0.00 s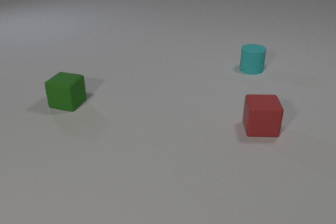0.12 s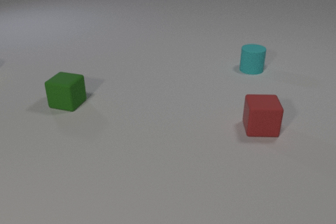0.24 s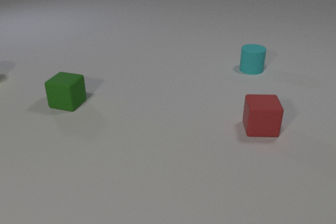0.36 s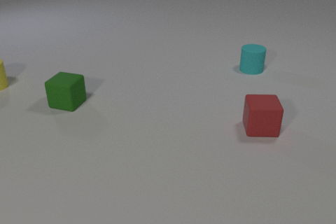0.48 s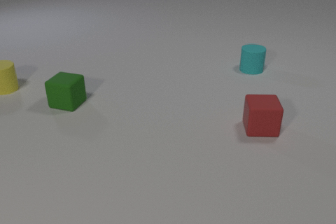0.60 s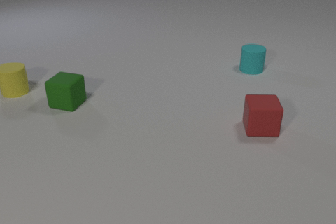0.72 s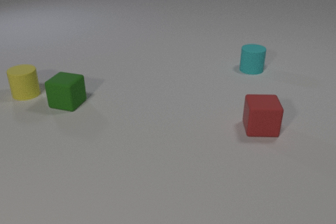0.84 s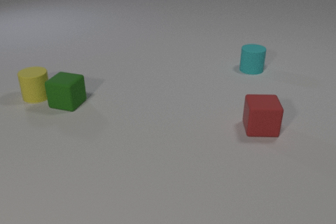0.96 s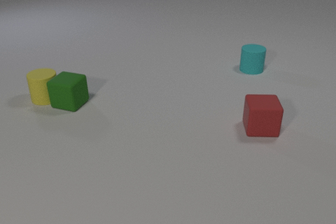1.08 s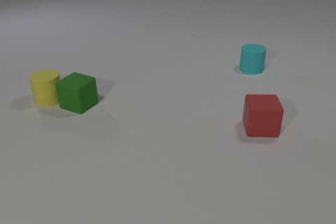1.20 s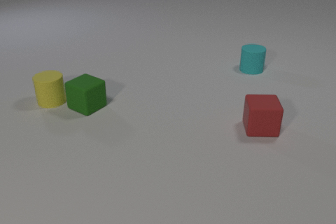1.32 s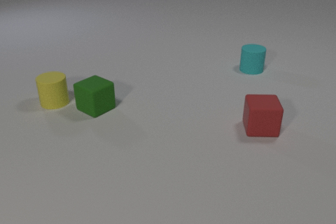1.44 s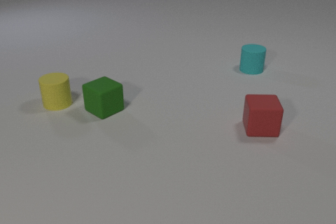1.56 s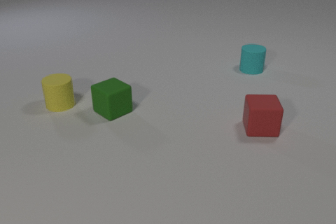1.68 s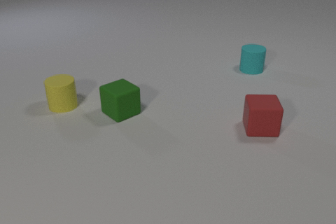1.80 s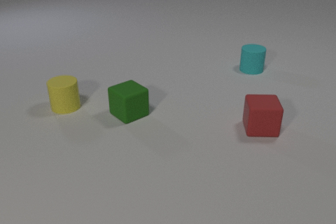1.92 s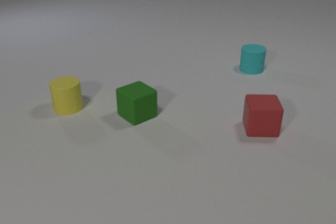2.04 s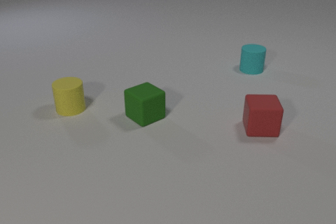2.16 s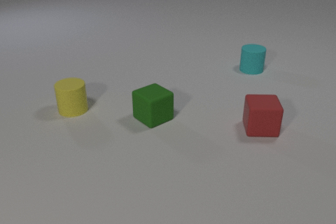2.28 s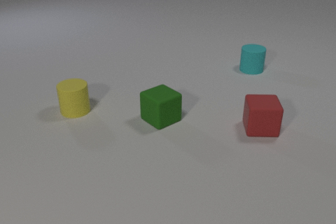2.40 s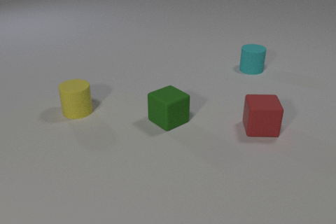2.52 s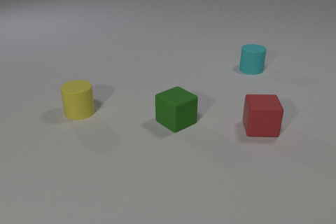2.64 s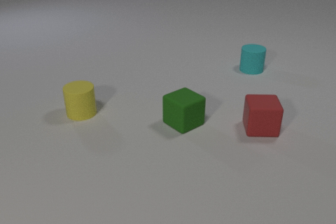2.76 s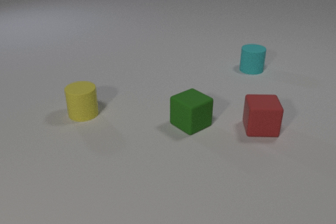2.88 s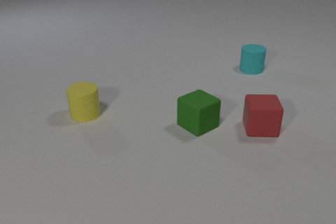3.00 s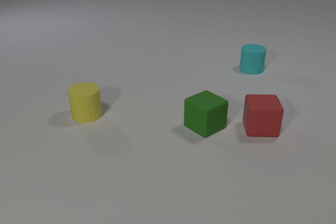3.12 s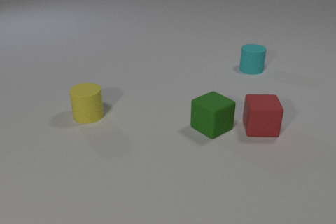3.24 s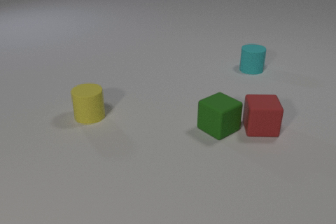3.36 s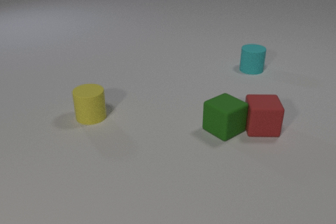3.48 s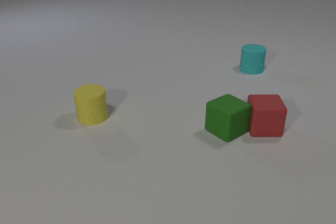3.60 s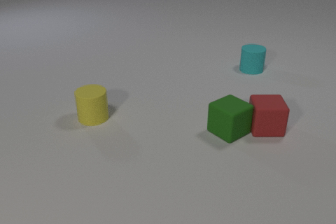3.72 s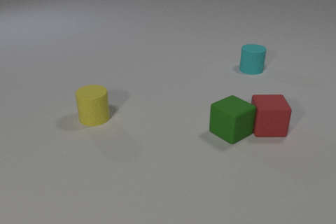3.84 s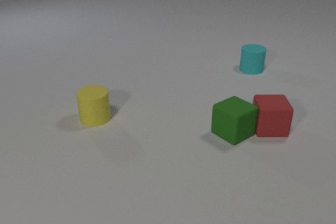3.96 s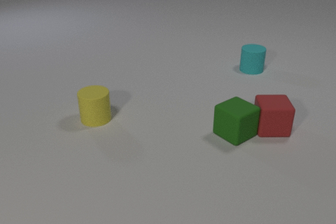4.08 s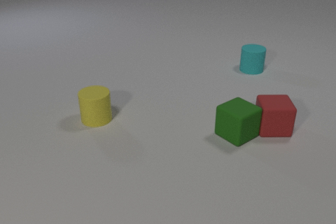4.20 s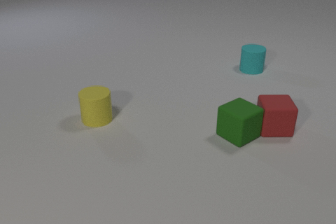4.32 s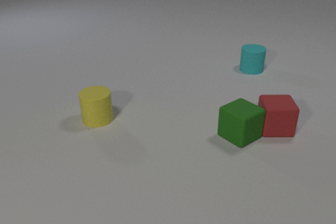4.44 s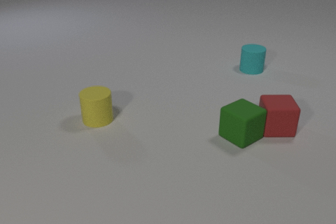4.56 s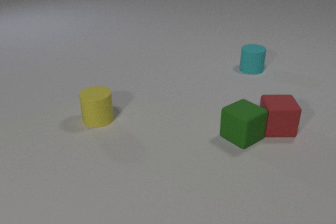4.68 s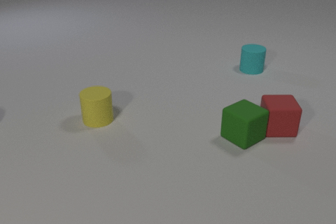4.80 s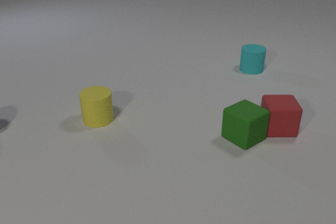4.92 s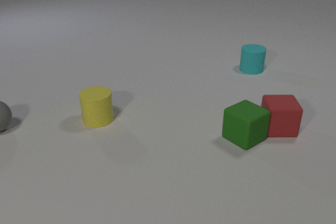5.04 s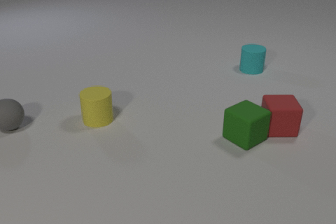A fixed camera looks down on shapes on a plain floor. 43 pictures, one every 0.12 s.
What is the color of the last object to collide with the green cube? red.
What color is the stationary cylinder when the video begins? cyan.
How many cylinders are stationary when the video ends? 2.
0.00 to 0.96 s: The yellow rubber cylinder comes in at the left edge, slides toward the camera and to the right. The yellow rubber cylinder and the green rubber cube collide.
0.96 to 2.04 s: The yellow rubber cylinder slides toward the camera and to the right. The green rubber cube slides to the right and toward the camera, spins so that its near face slides to the left, clockwise seen from above.
2.04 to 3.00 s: The yellow rubber cylinder slides toward the camera and to the right. The green rubber cube slides to the right.
3.00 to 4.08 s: The yellow rubber cylinder slides toward the camera and to the right. The green rubber cube slides to the right. The red rubber cube slides to the right. The green rubber cube and the red rubber cube collide.
4.08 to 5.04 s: The green rubber cube slides to the right. The gray rubber sphere comes in at the left edge, rolls to the right.
